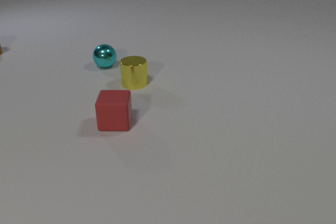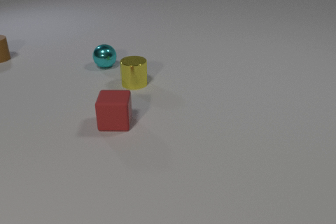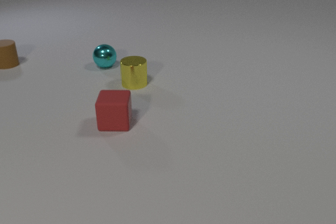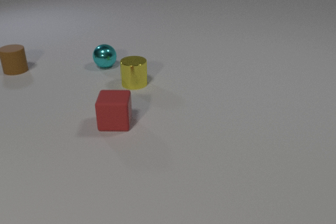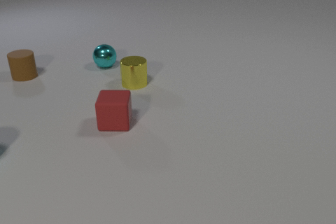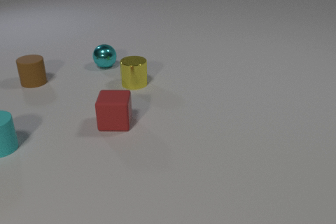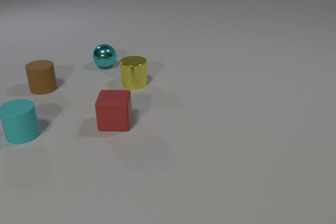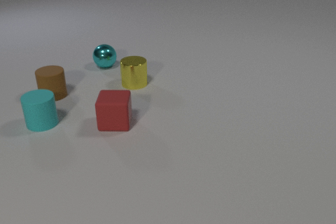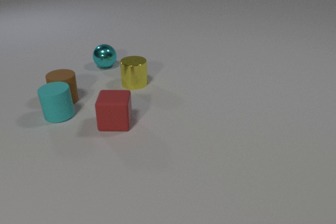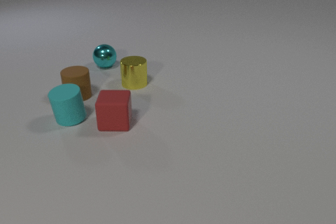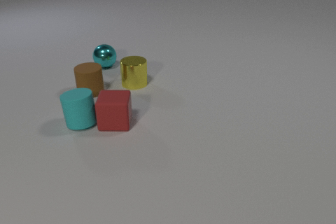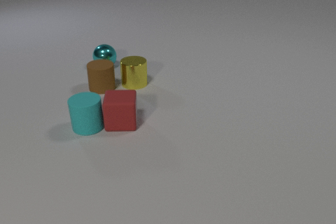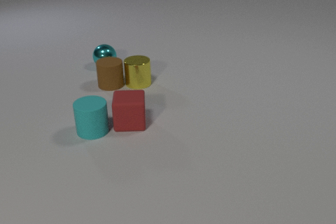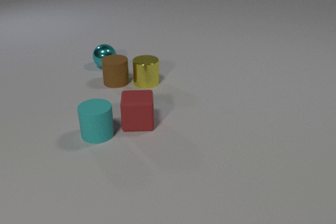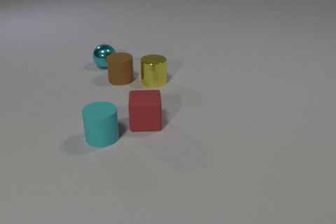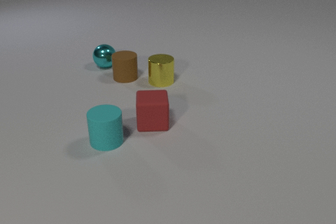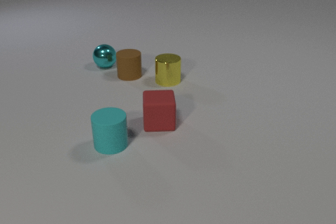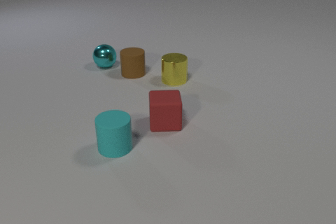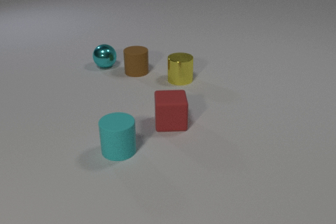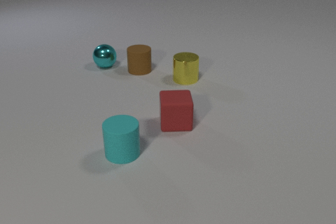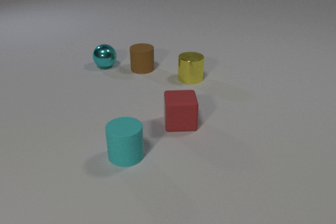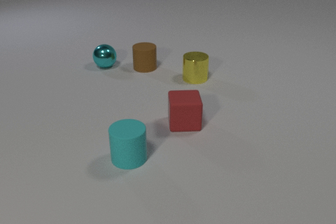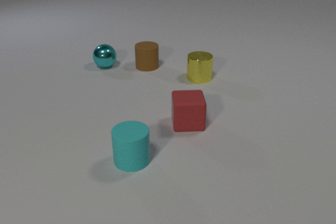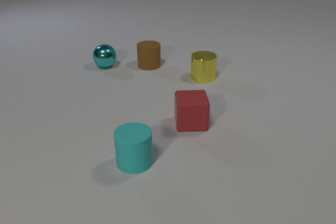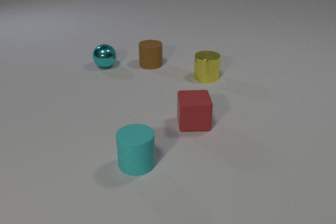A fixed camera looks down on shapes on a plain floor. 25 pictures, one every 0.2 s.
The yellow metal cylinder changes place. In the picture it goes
to the right.
The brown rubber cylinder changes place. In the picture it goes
to the right.
0.0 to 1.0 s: The cyan rubber cylinder comes in at the left edge, slides to the right and away from the camera. The brown rubber cylinder slides toward the camera and to the right.
1.0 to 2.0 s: The cyan rubber cylinder slides to the right. The brown rubber cylinder slides to the right and toward the camera. The cyan rubber cylinder and the brown rubber cylinder collide.
2.0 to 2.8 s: The cyan rubber cylinder slides toward the camera and to the right. The brown rubber cylinder slides to the right and away from the camera. The red rubber cube slides to the right. The yellow metal cylinder slides to the right. The cyan rubber cylinder and the red rubber cube collide. The brown rubber cylinder and the yellow metal cylinder collide.
2.8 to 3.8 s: The cyan rubber cylinder slides toward the camera and to the right. The brown rubber cylinder slides away from the camera and to the right. The red rubber cube slides to the right. The yellow metal cylinder slides to the right.
3.8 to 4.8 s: The cyan rubber cylinder slides toward the camera and to the right. The brown rubber cylinder slides away from the camera and to the right. The red rubber cube slides to the right. The yellow metal cylinder slides to the right.
How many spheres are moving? 0.
What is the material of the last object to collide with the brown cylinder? metal.
Are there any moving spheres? no.
